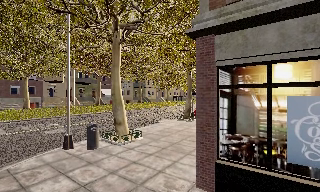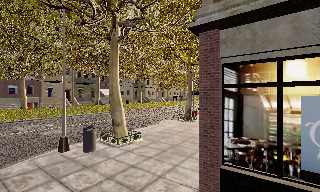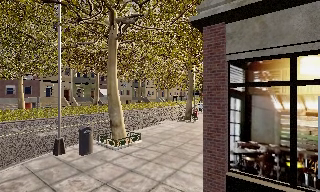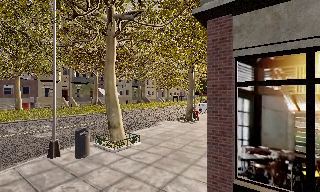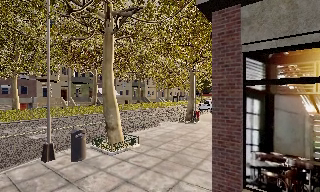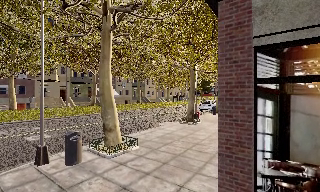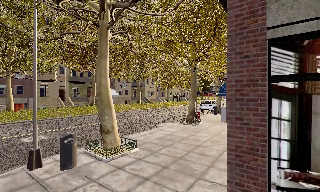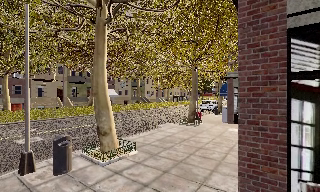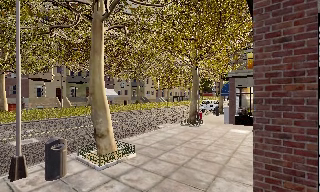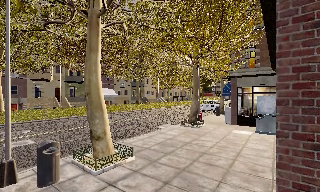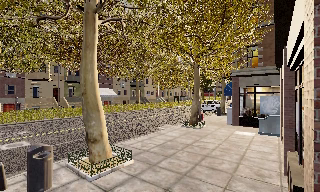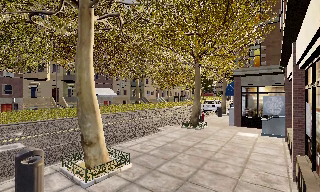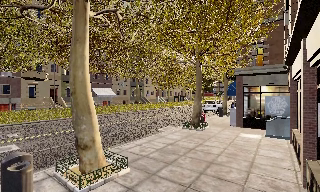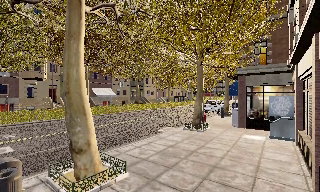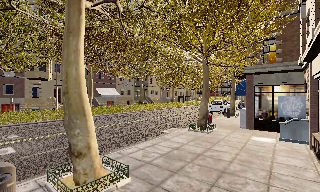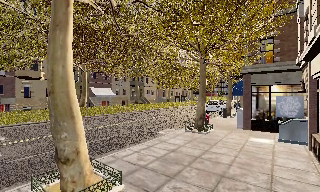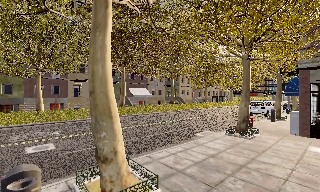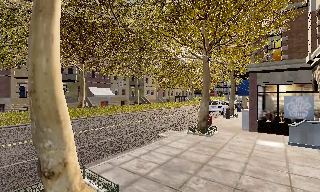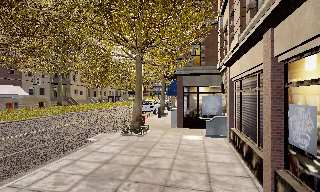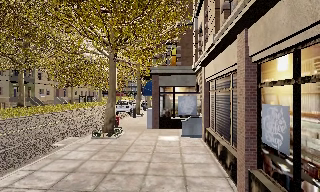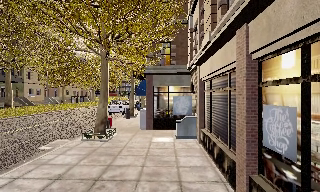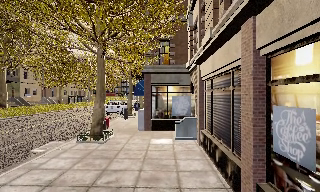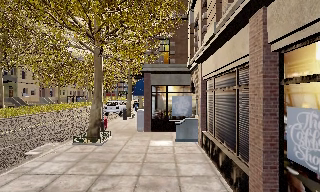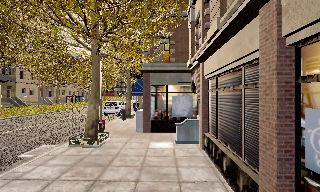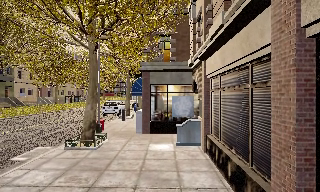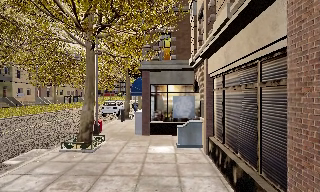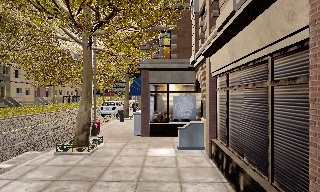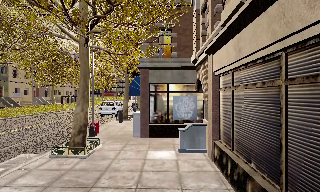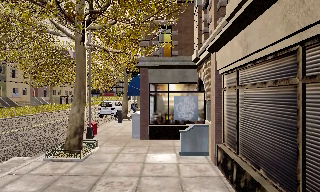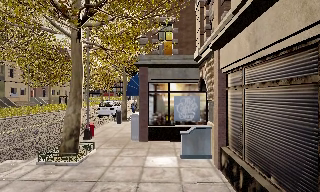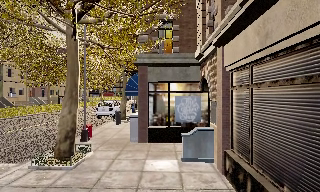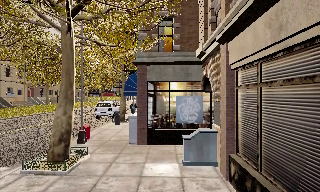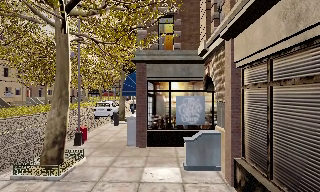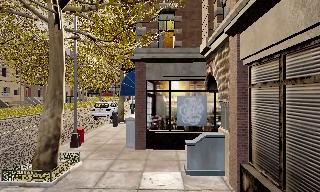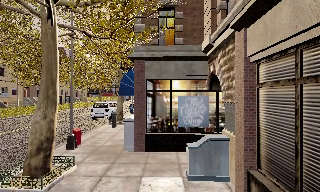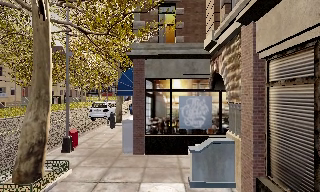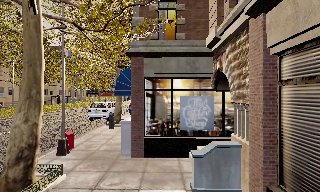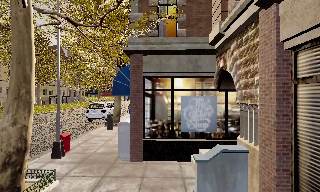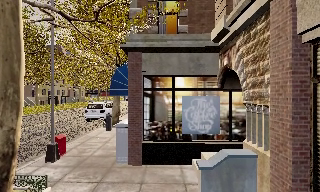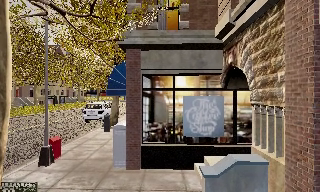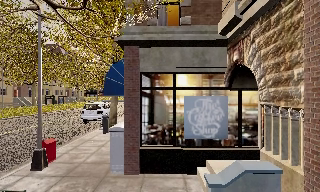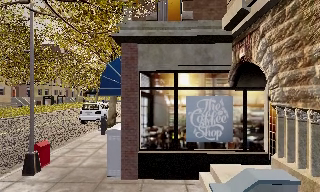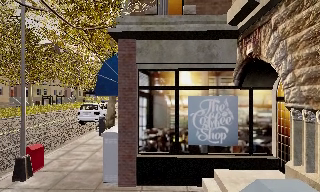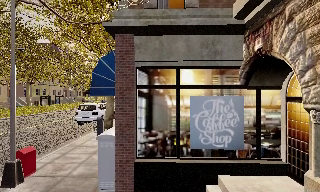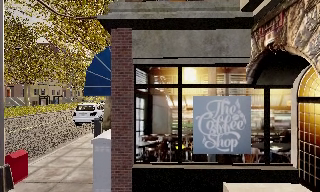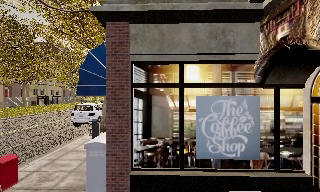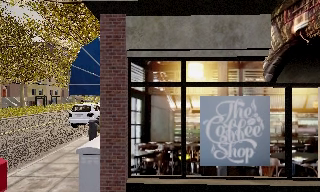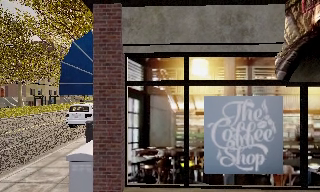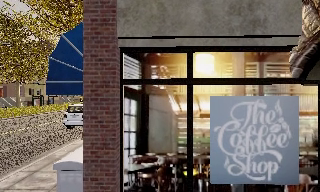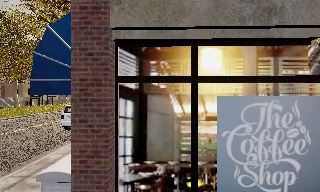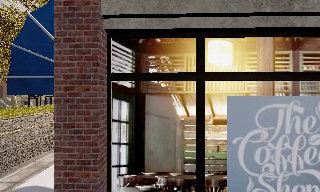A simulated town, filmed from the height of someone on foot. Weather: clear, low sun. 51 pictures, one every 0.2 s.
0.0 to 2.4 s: The camera travels forward, about 4 m, so what stands in front looms larger.
2.4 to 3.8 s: The camera swings to its right by about 30 degrees, and the scene slides to the left. It travels forward, about 2.5 m.
3.8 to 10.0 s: The camera travels forward, about 11 m, so what stands in front looms larger.
The film runs forward here.
